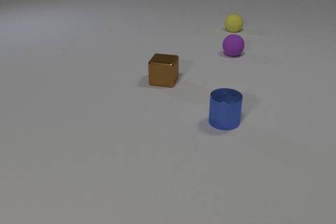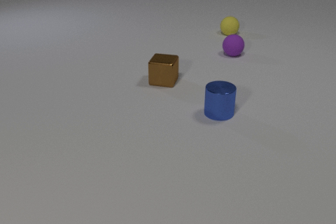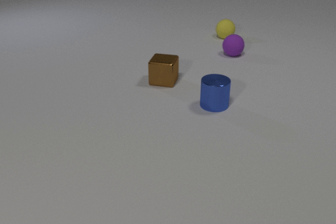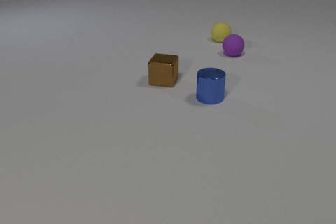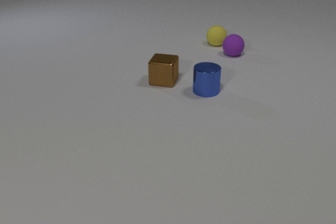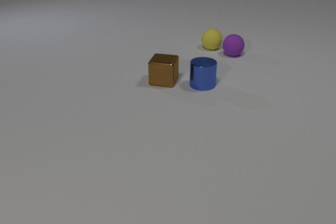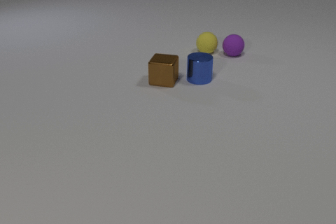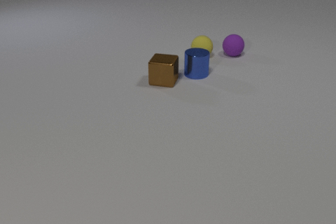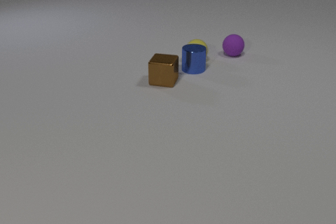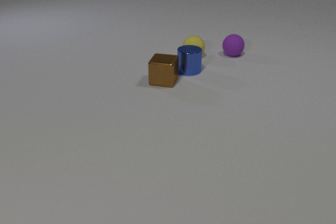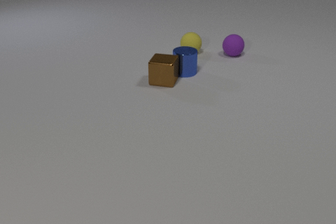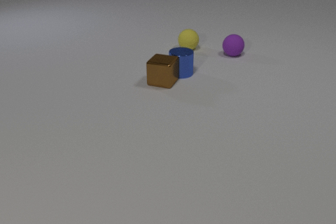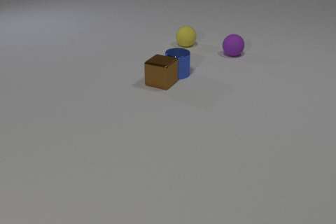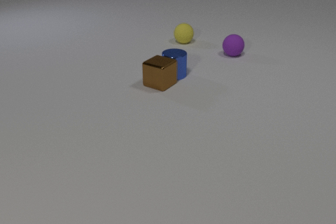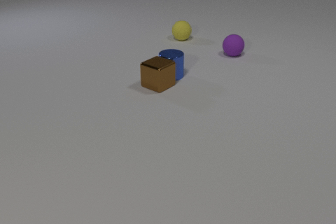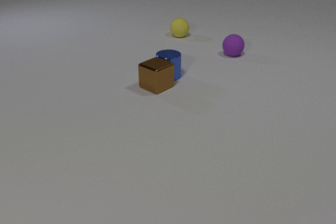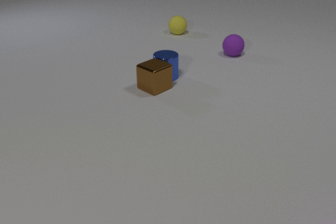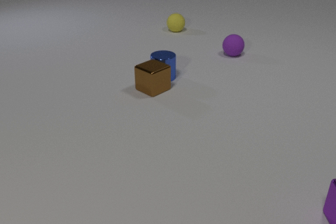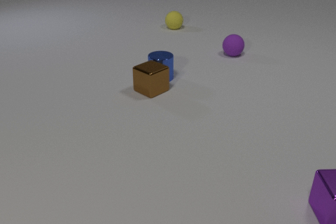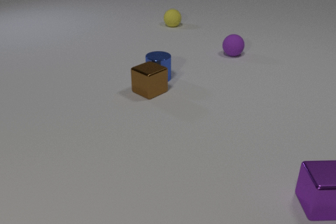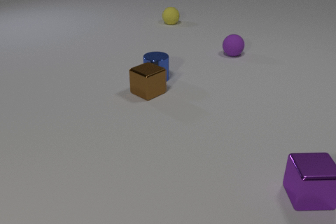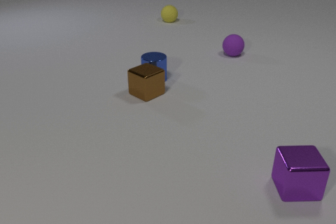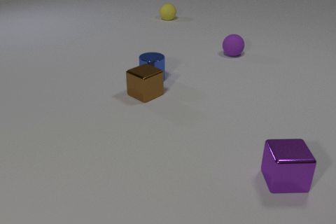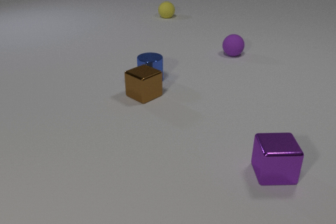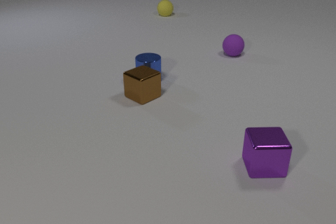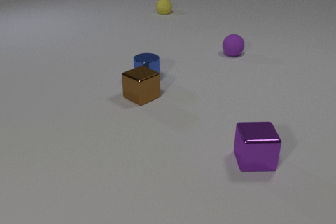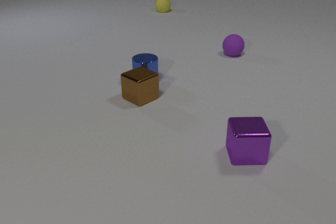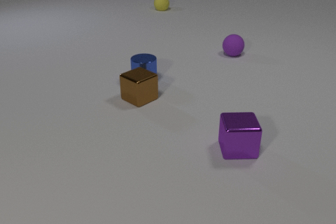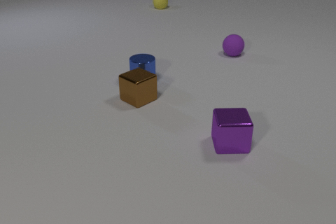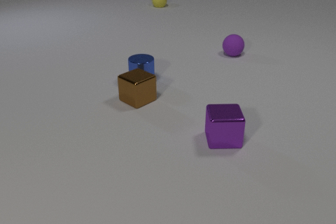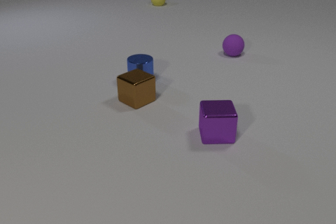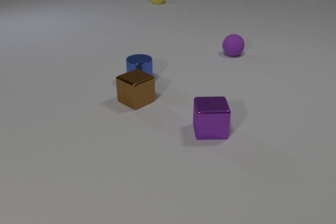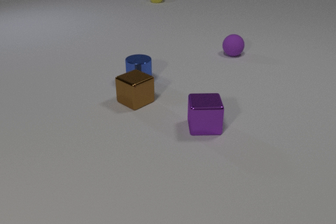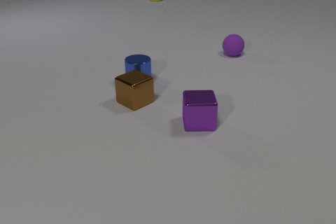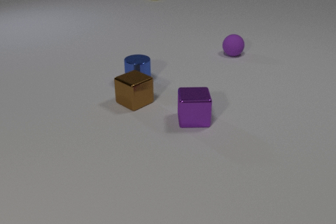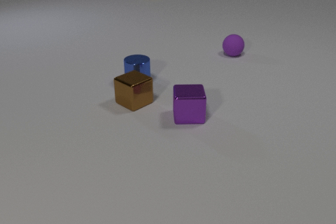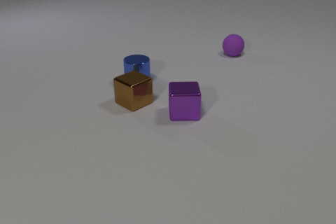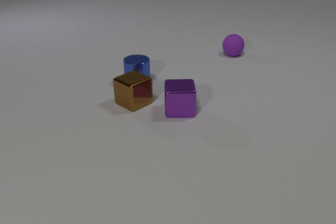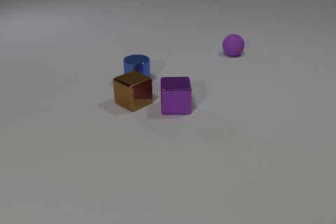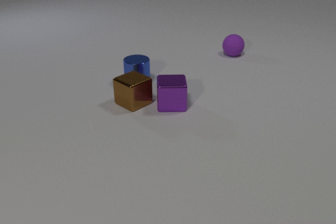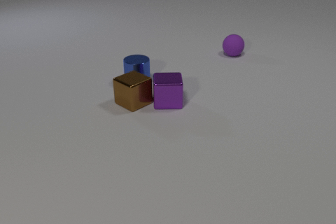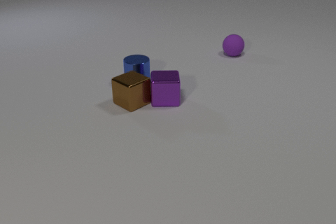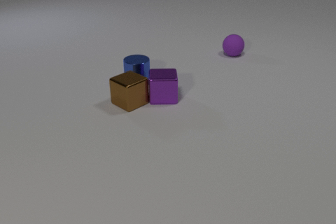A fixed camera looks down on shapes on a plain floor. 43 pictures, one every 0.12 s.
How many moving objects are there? 4.
What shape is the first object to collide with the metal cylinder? sphere.
What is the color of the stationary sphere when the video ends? purple.
0.00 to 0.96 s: The yellow rubber sphere rolls toward the camera. The blue metal cylinder slides away from the camera. The yellow rubber sphere and the blue metal cylinder collide.
0.96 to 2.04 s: The yellow rubber sphere rolls away from the camera. The blue metal cylinder slides to the left and toward the camera. The brown metal cube slides toward the camera and to the left, spins clockwise seen from above by about 30 degrees, its near face sliding to the left. The purple metal cube comes in at the right edge, slides to the left. The blue metal cylinder and the brown metal cube collide.
2.04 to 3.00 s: The yellow rubber sphere rolls away from the camera. The blue metal cylinder slides to the left and toward the camera. The brown metal cube slides toward the camera and to the left. The purple metal cube slides to the left and away from the camera.
3.00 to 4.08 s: The yellow rubber sphere rolls away from the camera. The blue metal cylinder slides to the left. The brown metal cube slides toward the camera and to the left. The purple metal cube slides away from the camera and to the left.
4.08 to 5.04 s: The yellow rubber sphere rolls away from the camera, leaves at the top edge. The purple metal cube slides away from the camera and to the left. The brown metal cube and the purple metal cube collide.
